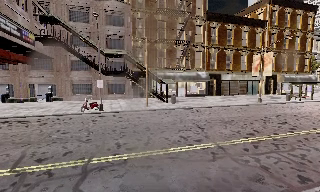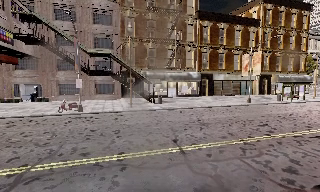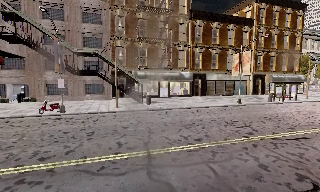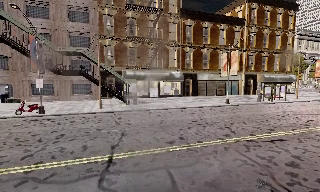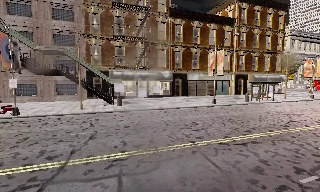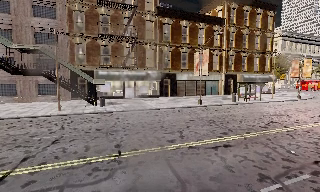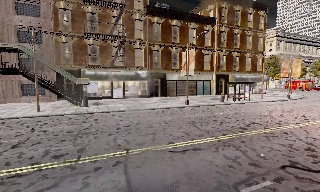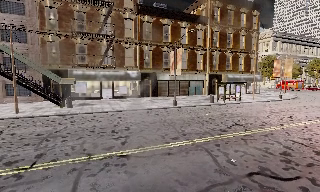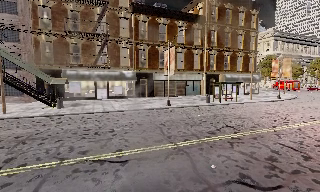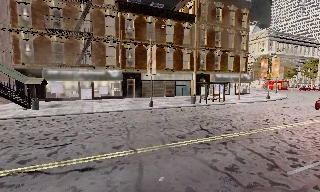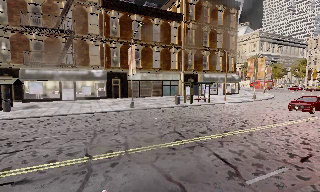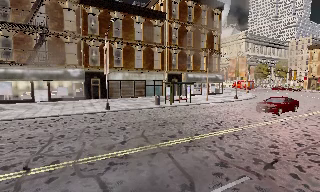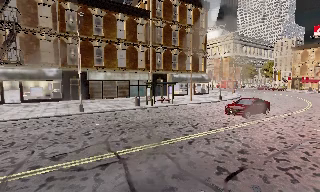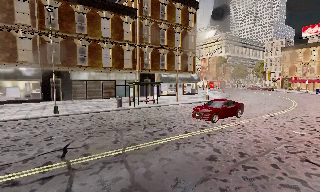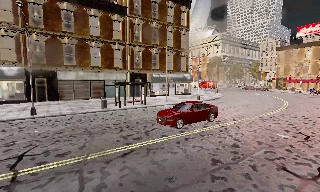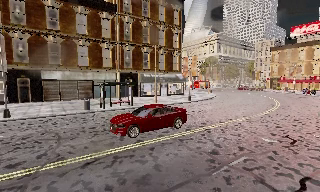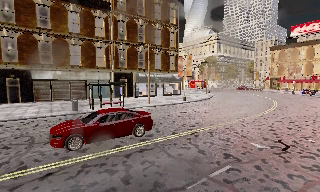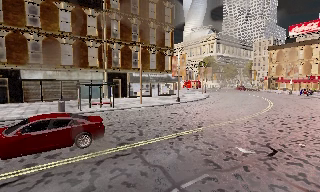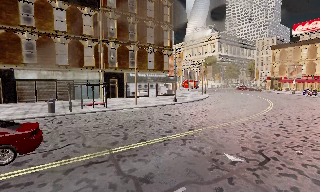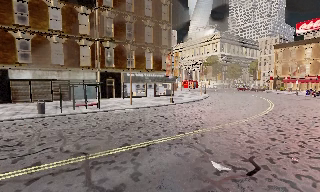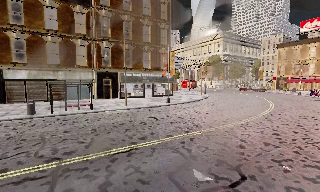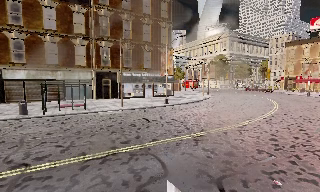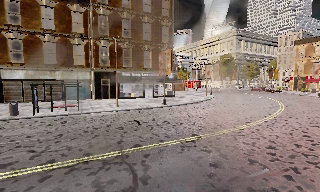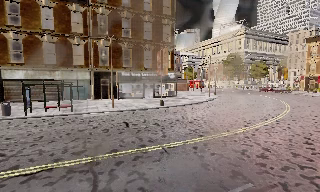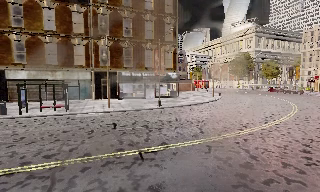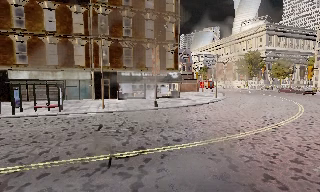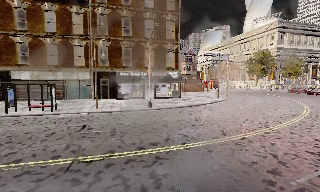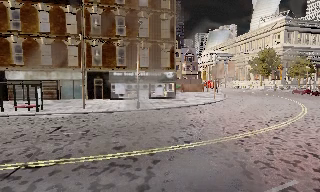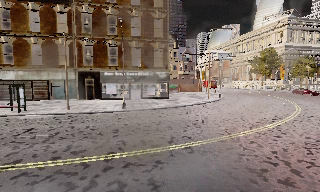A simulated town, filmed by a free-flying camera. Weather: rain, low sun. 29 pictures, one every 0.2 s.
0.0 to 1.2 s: The camera travels to its right, about 9 m, so close, fixed things drift to the left.
1.2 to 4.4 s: The camera travels to its right and forward, about 20 m, so close, fixed things drift to the left.
4.4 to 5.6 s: The camera pans to its left, which is counterclockwise from overhead, by about 15 degrees. It travels to its right, about 10 m, so close, fixed things drift to the left.
The film runs forward here.
